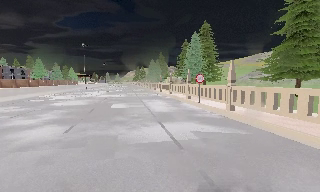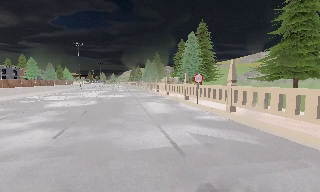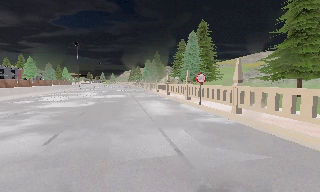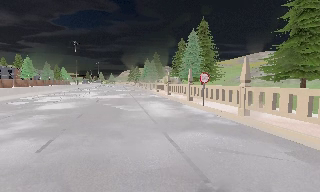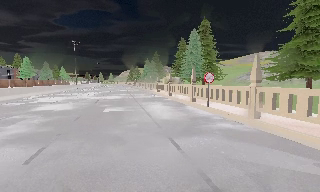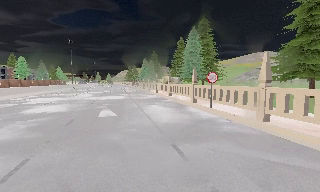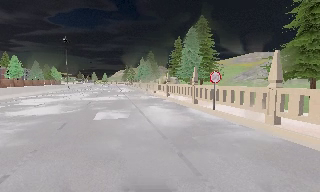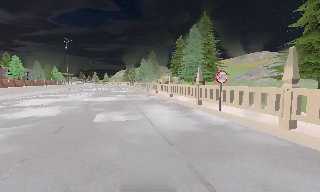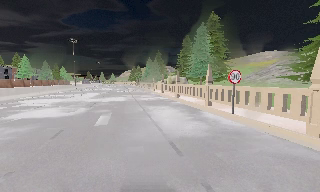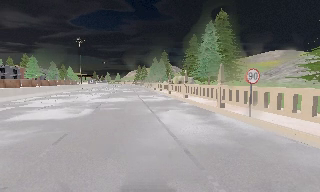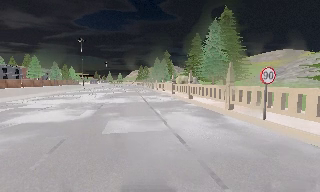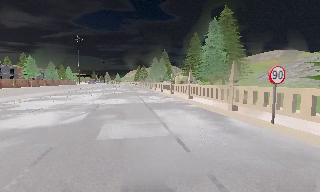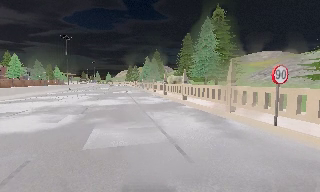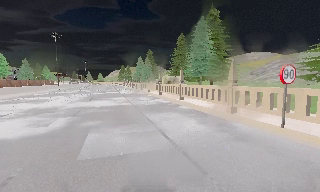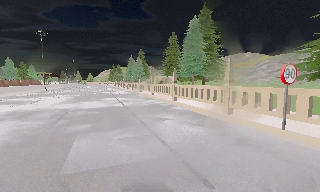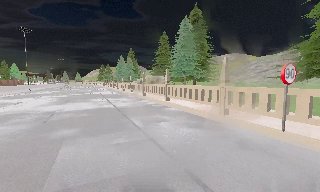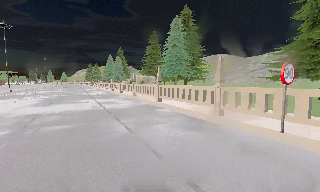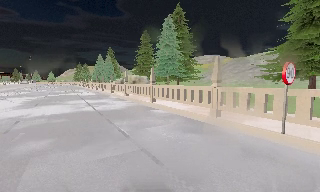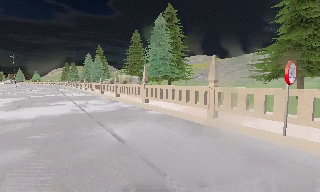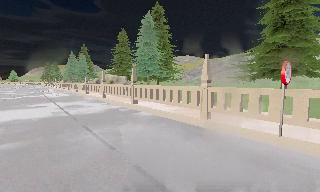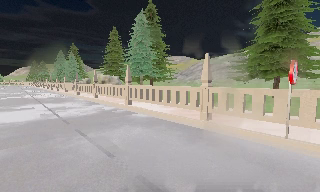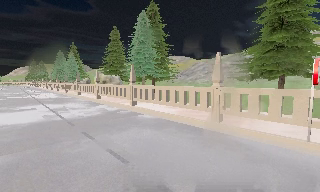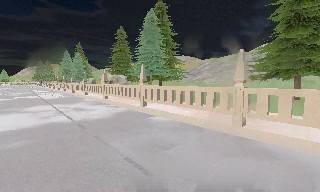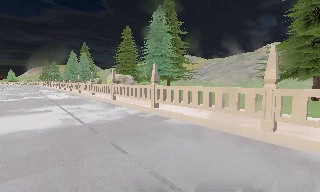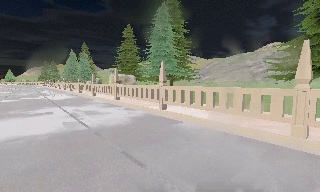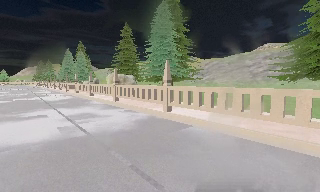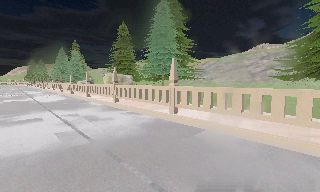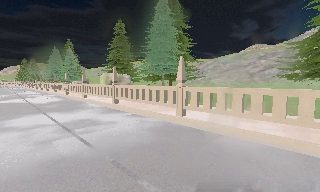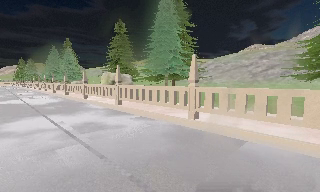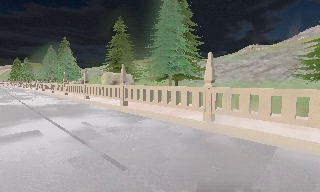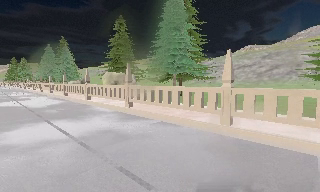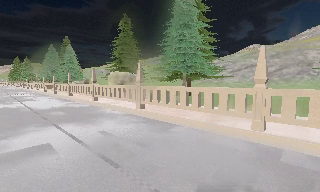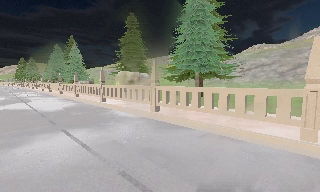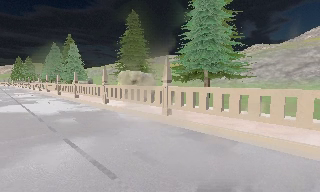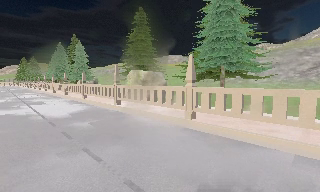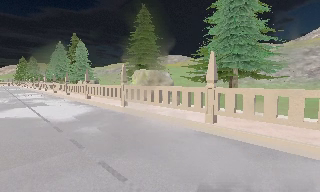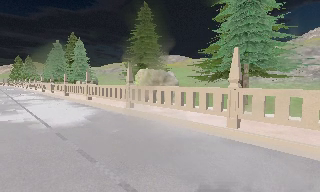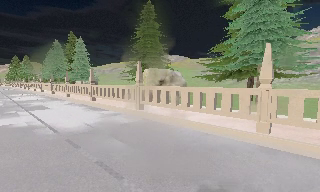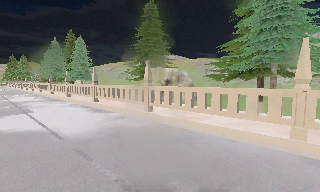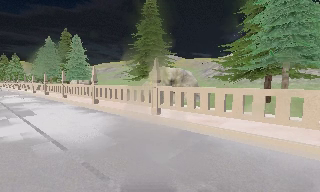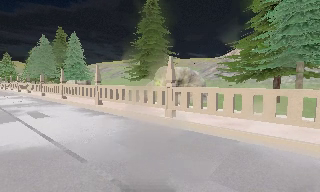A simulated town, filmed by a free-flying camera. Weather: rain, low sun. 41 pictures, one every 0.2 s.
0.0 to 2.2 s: The camera travels forward, about 6 m, so what stands in front looms larger.
2.2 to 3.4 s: The scene slides to the left, as the camera pans about 20 degrees to its right. It travels forward and to its left, about 3 m, so what stands in front looms larger.
3.4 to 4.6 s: The camera travels forward and to its left, about 3.5 m, so what stands in front looms larger. It gains speed.
4.6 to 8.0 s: The camera pans to its right, which is clockwise from overhead, by about 10 degrees. It travels to its left and forward, about 16 m, so close, fixed things drift to the right.
The film runs forward here.
